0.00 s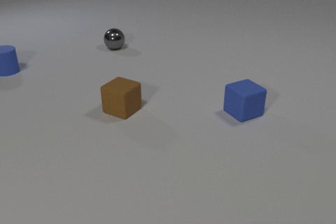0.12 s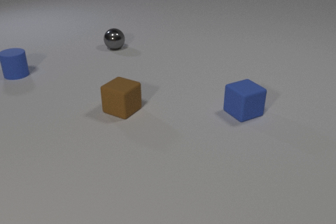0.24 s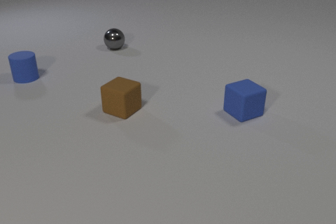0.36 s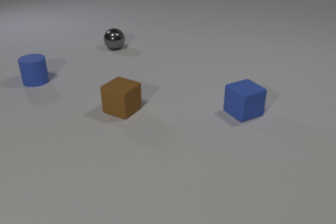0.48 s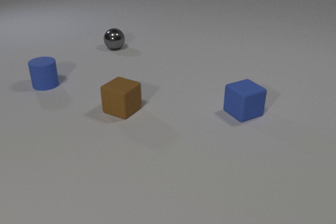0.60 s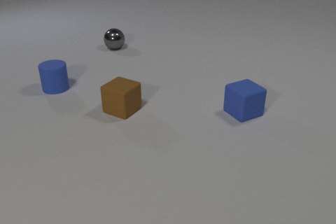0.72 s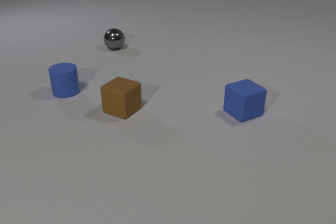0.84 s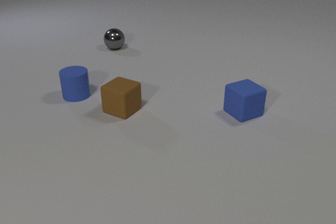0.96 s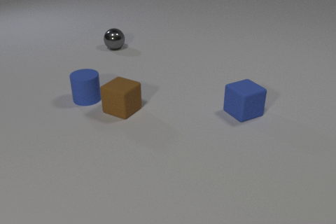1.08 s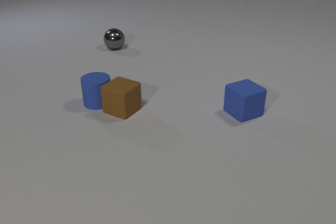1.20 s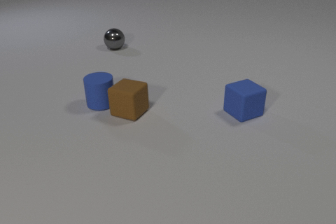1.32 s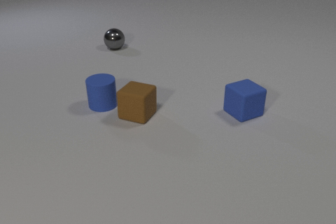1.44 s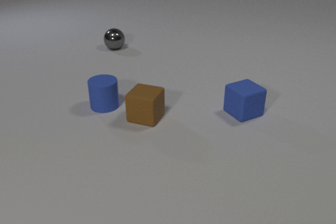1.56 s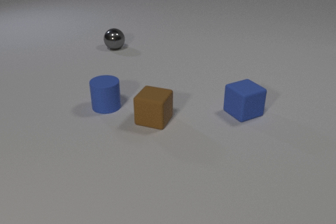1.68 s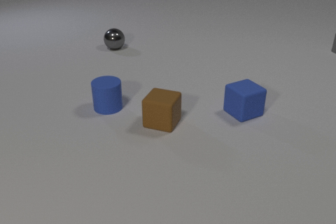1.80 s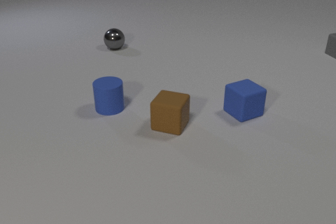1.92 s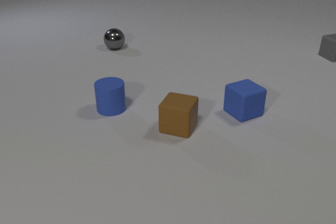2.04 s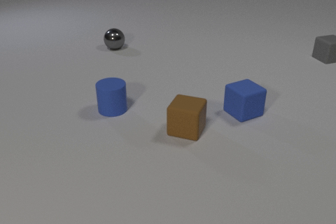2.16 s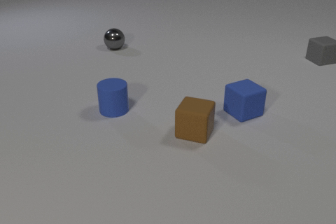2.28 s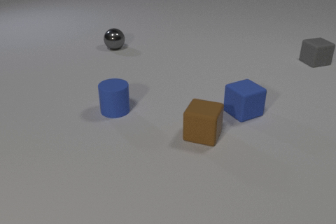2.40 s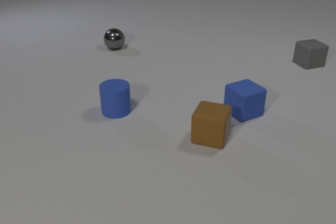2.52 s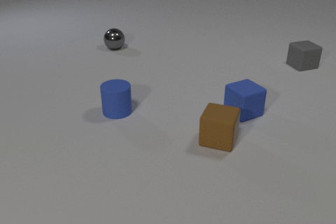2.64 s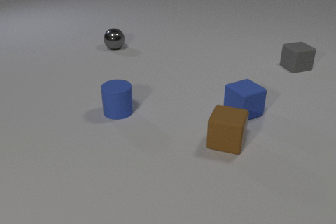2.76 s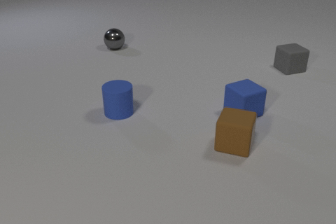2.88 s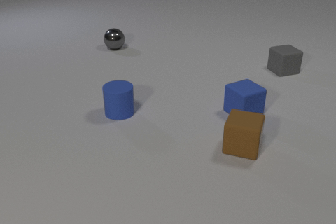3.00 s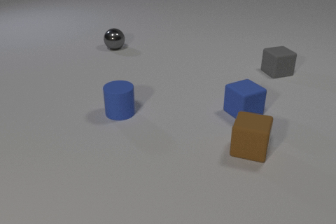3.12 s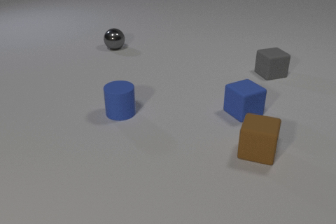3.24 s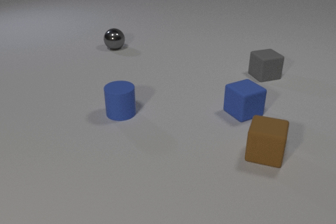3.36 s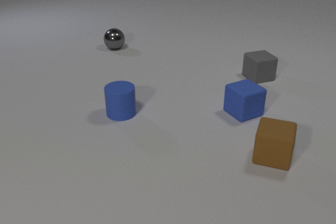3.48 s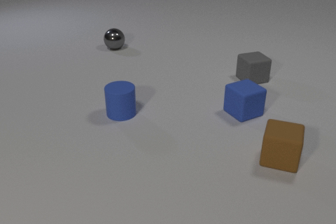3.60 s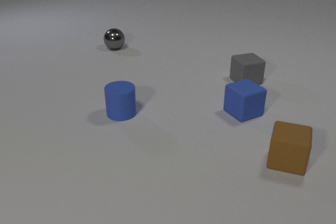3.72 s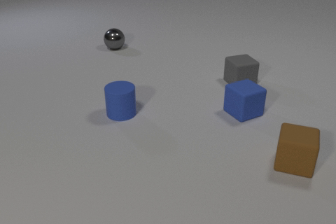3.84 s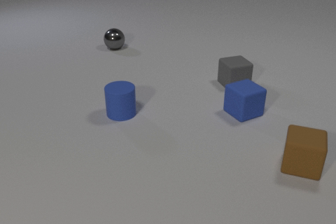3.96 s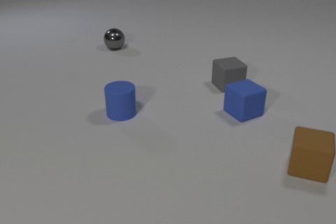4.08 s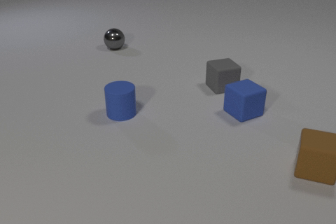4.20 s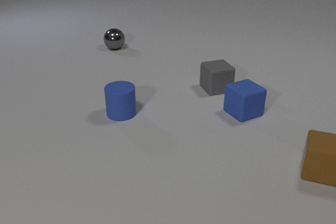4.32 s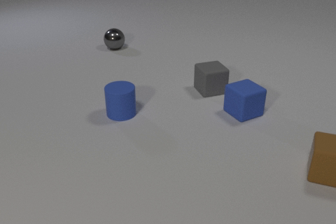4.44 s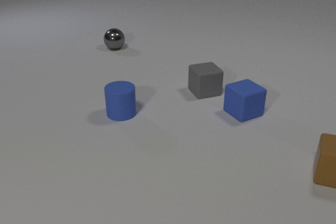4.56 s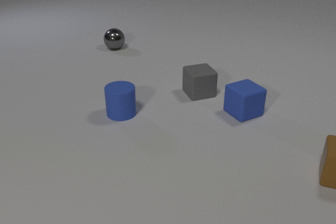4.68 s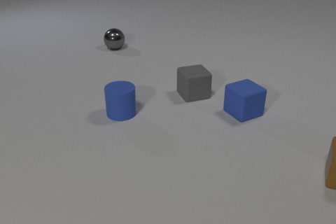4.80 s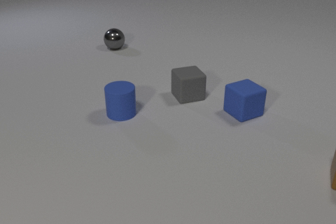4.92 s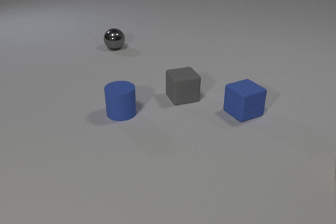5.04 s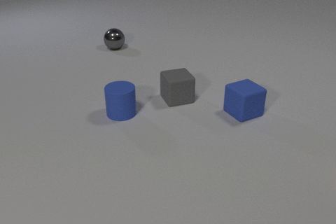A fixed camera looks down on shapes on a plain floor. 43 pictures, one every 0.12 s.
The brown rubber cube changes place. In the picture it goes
to the right.
0.00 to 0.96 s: The blue rubber cylinder slides toward the camera and to the right.
0.96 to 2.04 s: The blue rubber cylinder slides toward the camera and to the right. The brown rubber cube slides to the right and toward the camera. The gray rubber cube comes in at the right edge, slides toward the camera and to the left. The blue rubber cylinder and the brown rubber cube collide.
2.04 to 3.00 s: The blue rubber cylinder slides toward the camera and to the right. The brown rubber cube slides to the right and toward the camera. The gray rubber cube slides toward the camera and to the left.
3.00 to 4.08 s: The brown rubber cube slides to the right. The gray rubber cube slides to the left and toward the camera.
4.08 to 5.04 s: The brown rubber cube slides to the right, leaves at the right edge. The gray rubber cube slides to the left and toward the camera.
What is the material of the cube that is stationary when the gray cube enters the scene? rubber.
How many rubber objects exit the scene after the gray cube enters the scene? 1.
How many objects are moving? 3.
